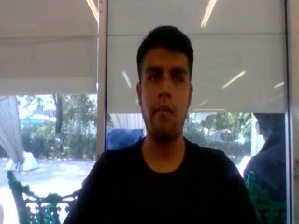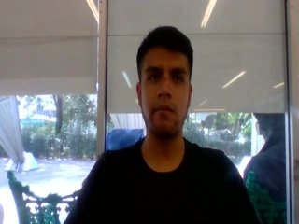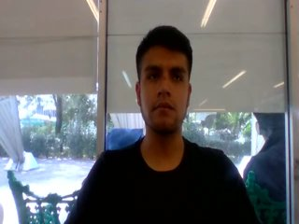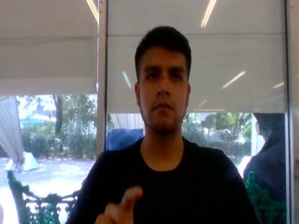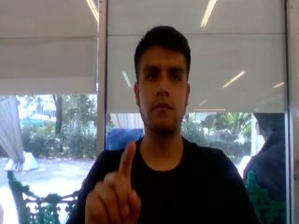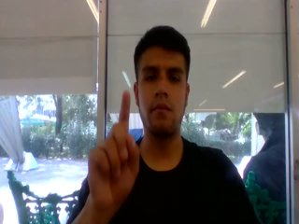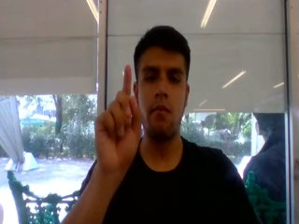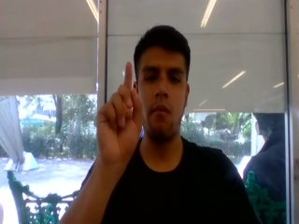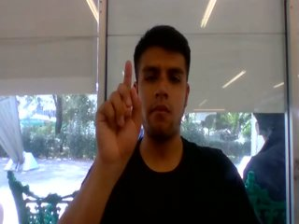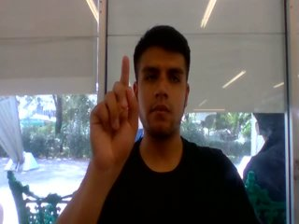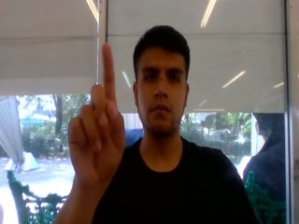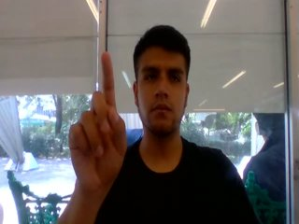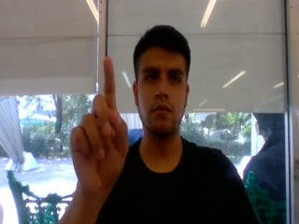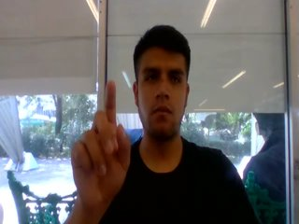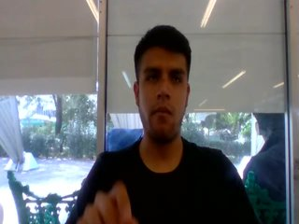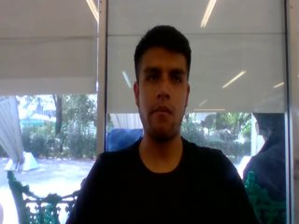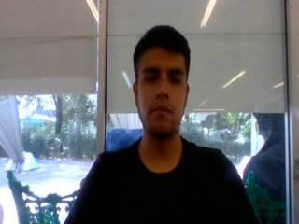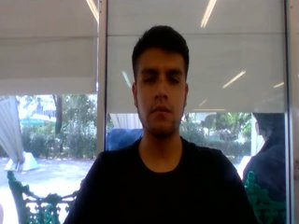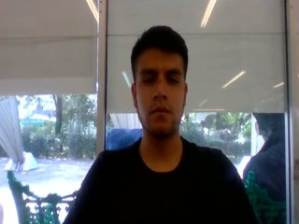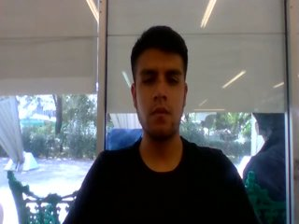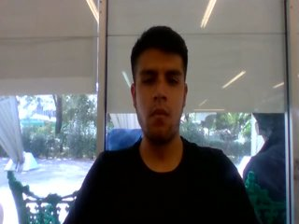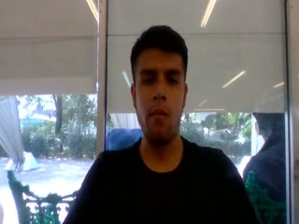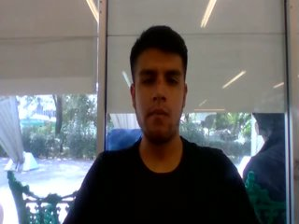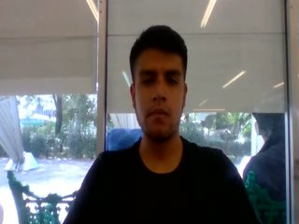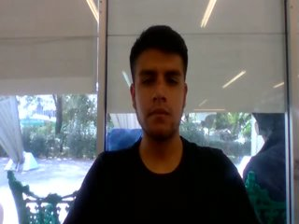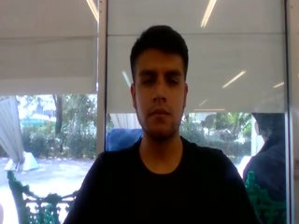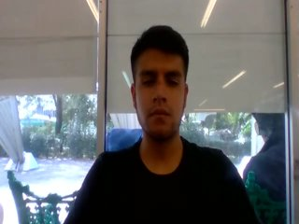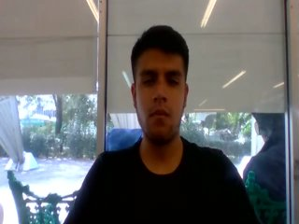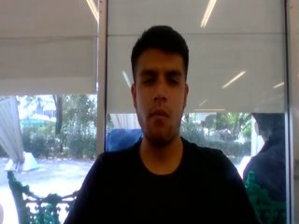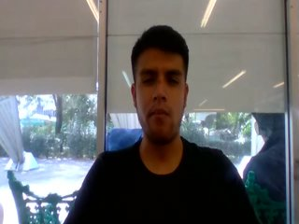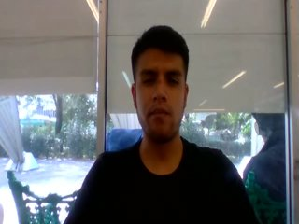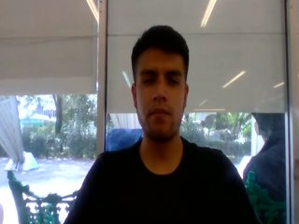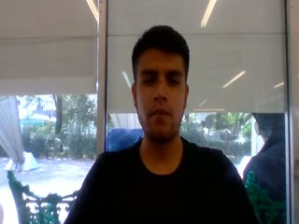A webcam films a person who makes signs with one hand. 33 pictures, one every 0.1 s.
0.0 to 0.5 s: Non-gesture.
0.6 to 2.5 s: Click with one finger.
2.6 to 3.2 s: Pointing with one finger.
